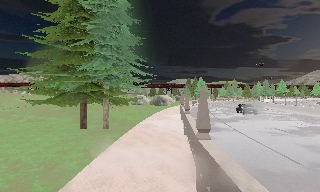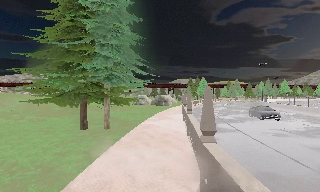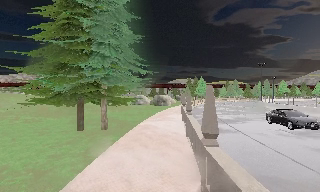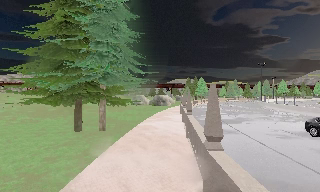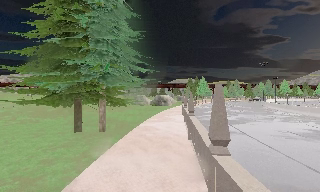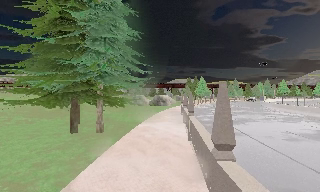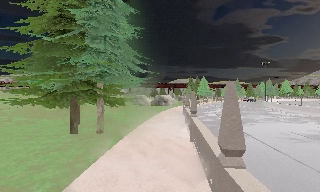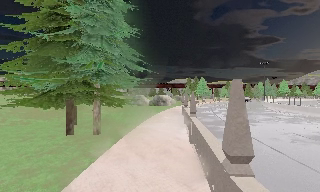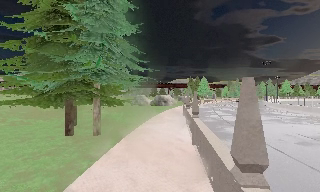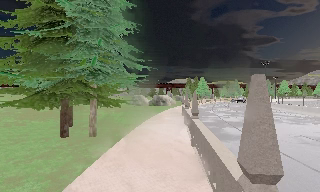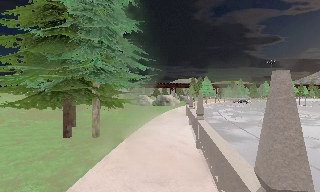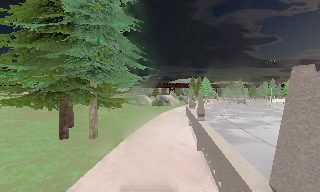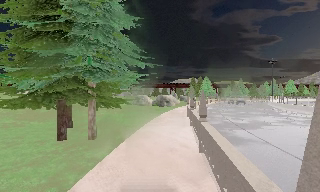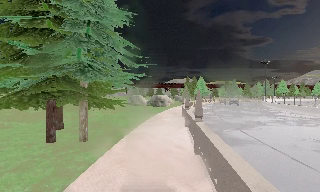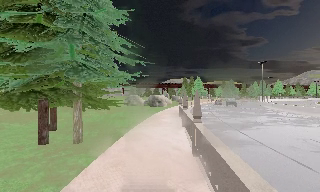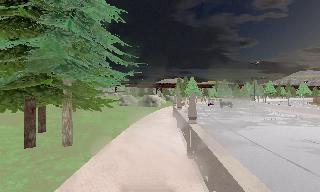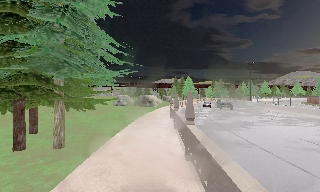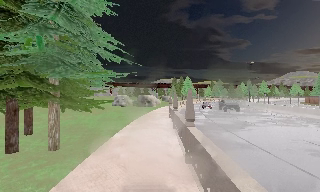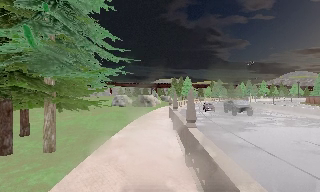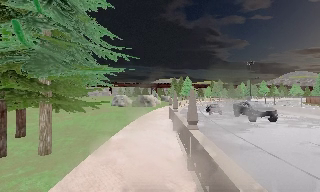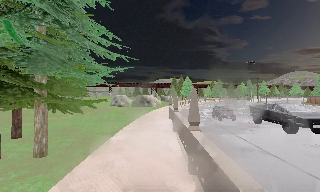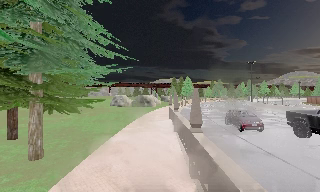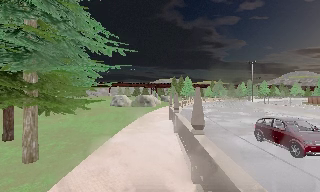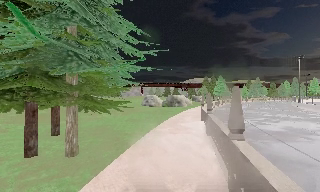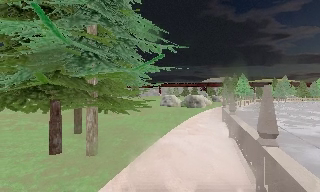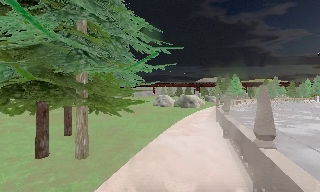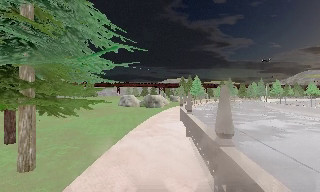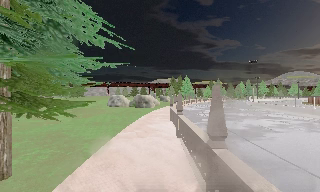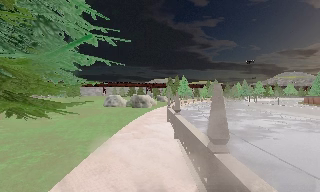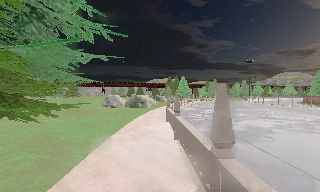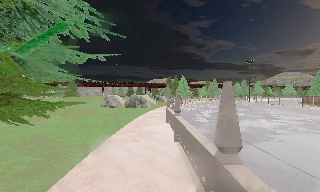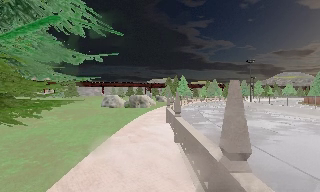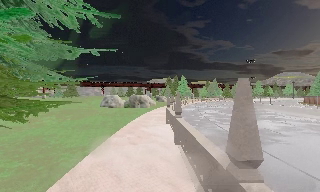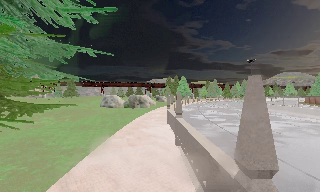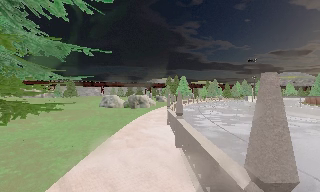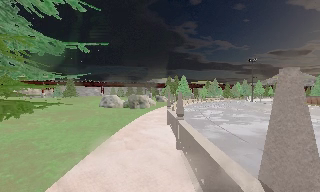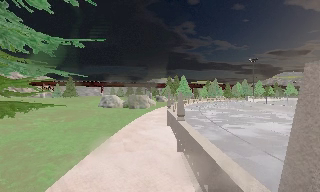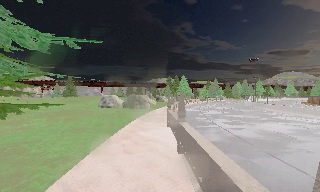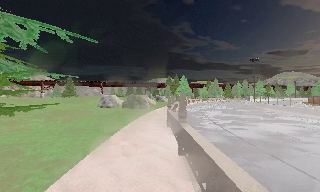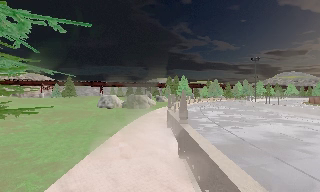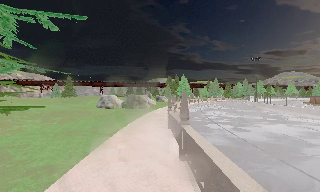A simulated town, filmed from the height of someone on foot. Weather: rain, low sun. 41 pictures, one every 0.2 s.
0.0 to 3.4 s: The camera travels forward, about 4.5 m, so what stands in front looms larger.
3.4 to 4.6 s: The camera swings to its left by about 10 degrees, and the scene slides to the right. It travels forward, about 1.5 m, so what stands in front looms larger.
4.6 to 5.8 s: The camera swings to its right by about 15 degrees, and the scene slides to the left. It travels forward, about 1.5 m, so what stands in front looms larger.
5.8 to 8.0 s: The camera travels forward, about 3 m, so what stands in front looms larger.
The film runs forward here.
